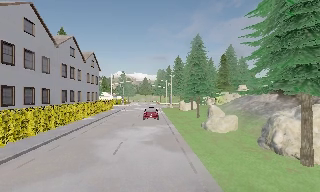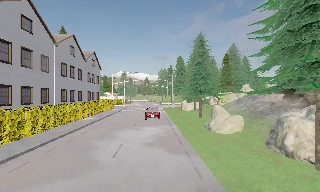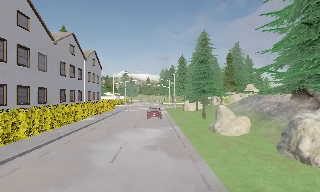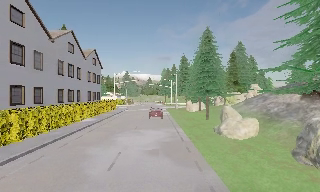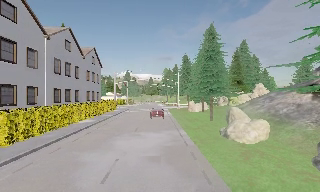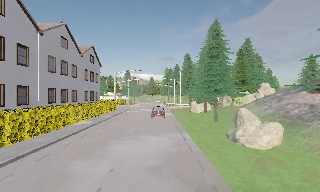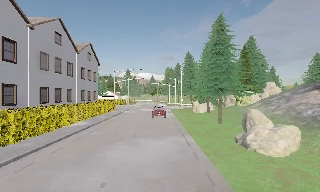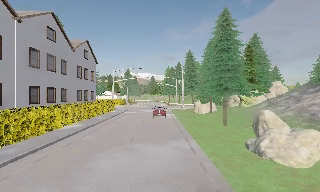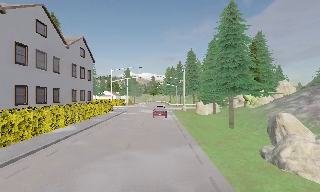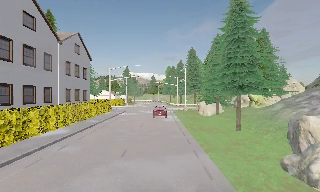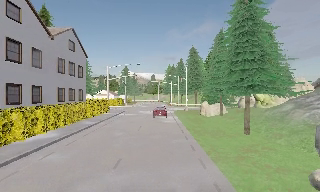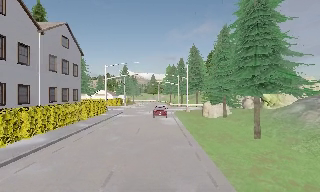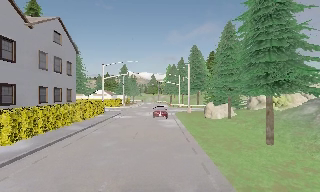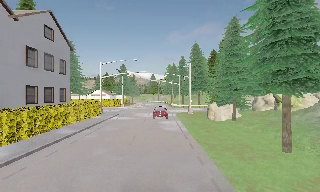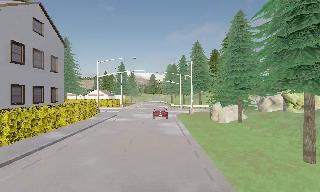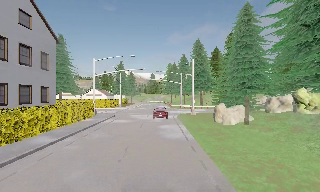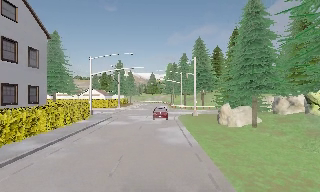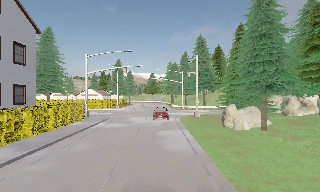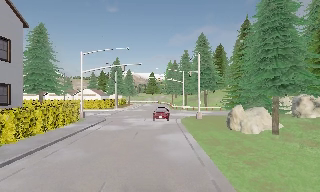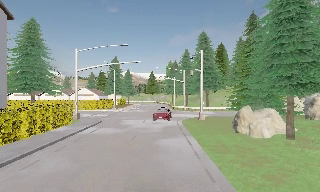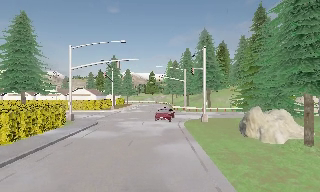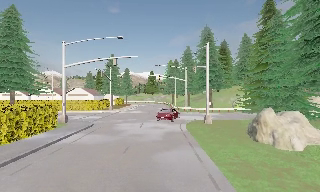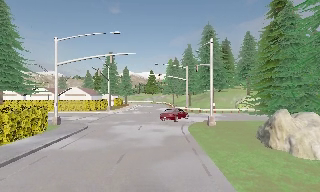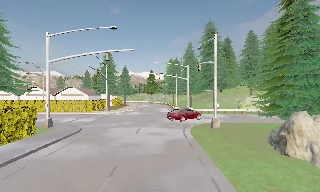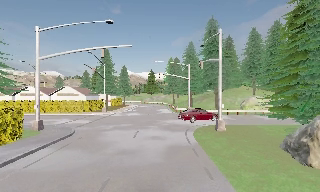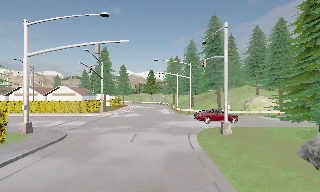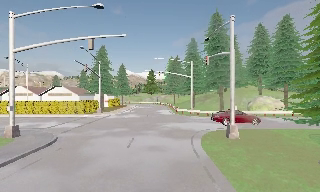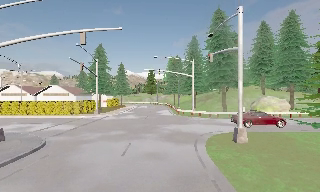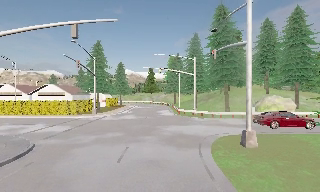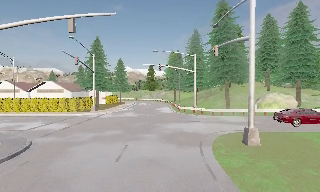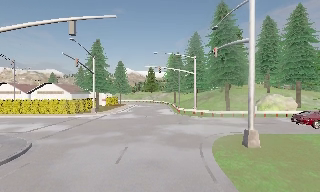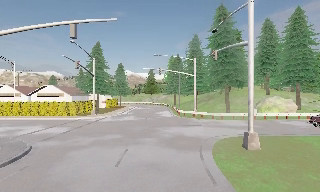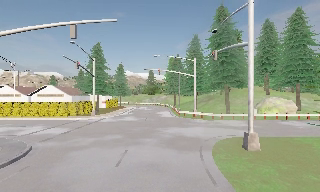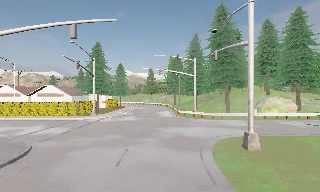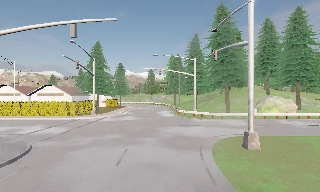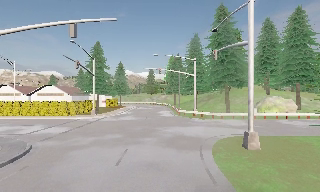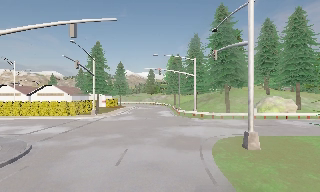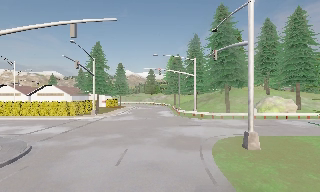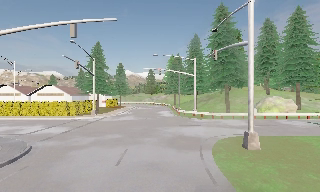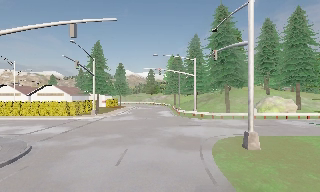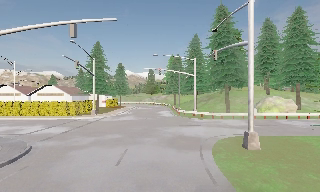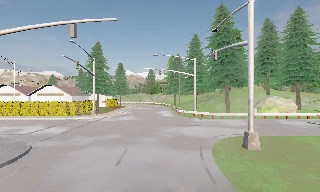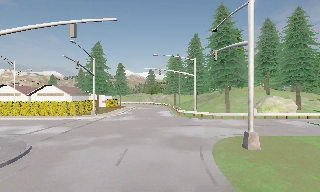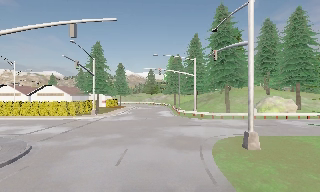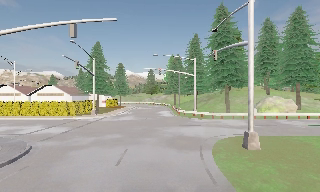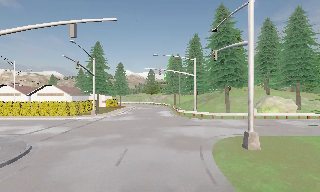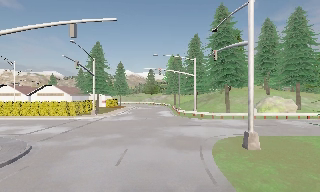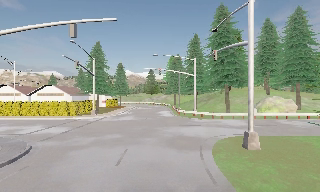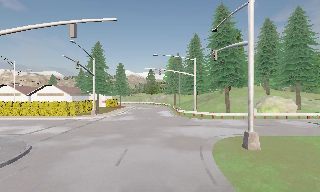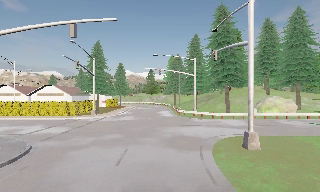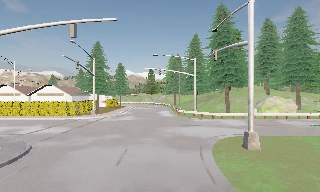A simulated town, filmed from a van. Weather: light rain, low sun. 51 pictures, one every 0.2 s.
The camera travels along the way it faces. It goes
forward.
0.0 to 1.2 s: The camera travels forward, about 5 m, so what stands in front looms larger. It gains speed.
1.2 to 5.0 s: The camera travels forward, about 25 m, so what stands in front looms larger.
5.0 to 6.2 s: The camera travels forward, about 3.5 m, so what stands in front looms larger. It loses speed.
6.2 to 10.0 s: The camera keeps its place and its aim.
The film runs forward here.
